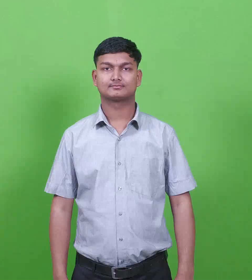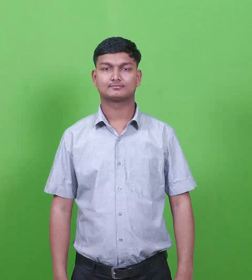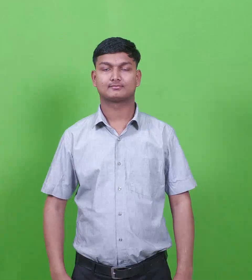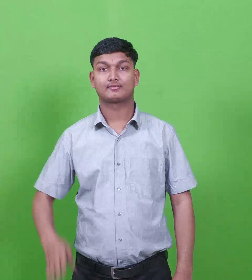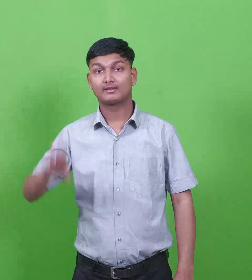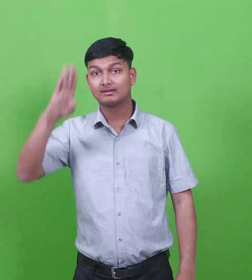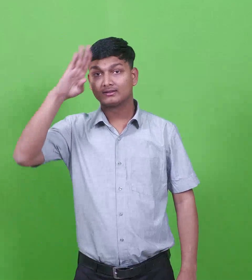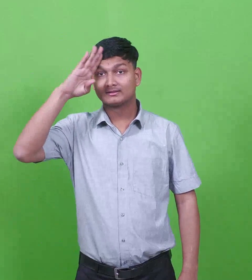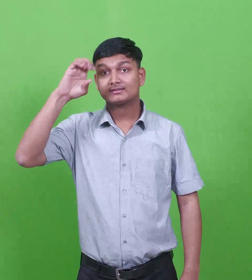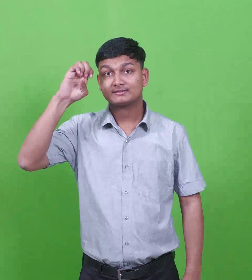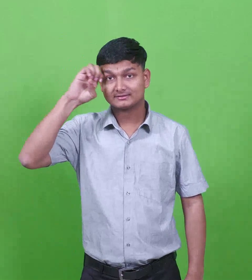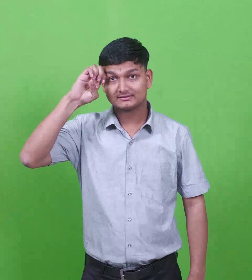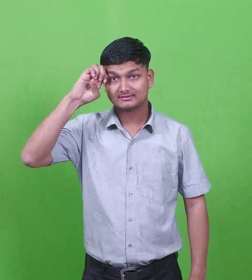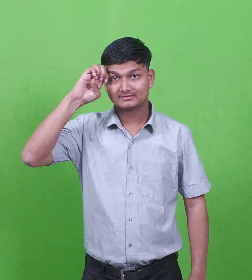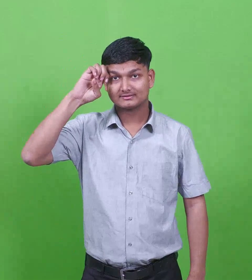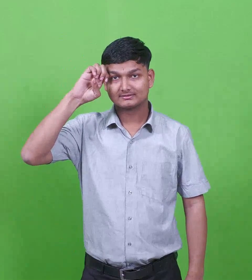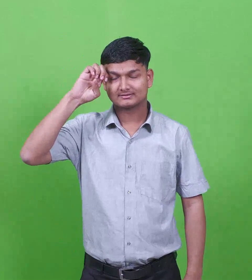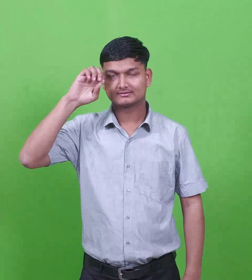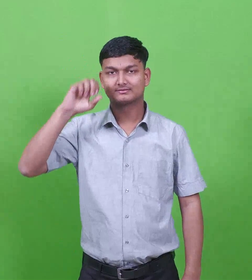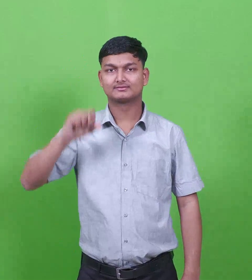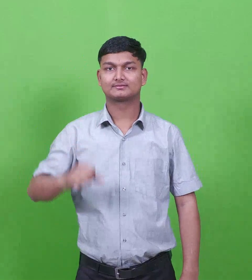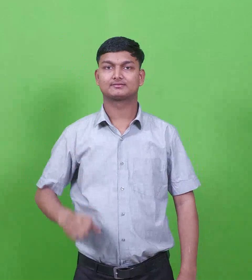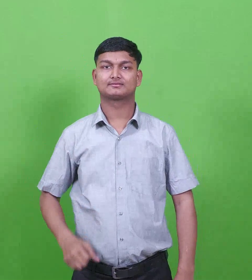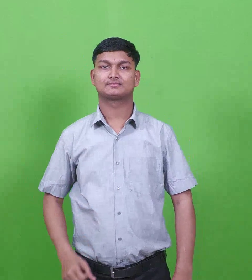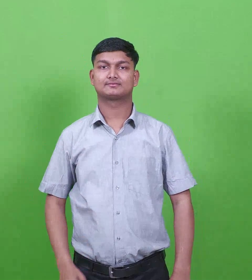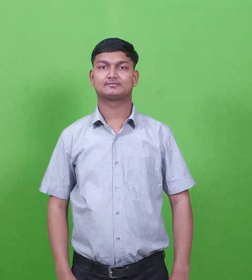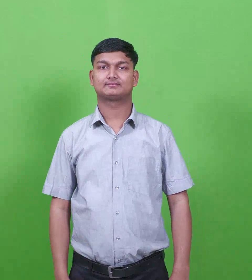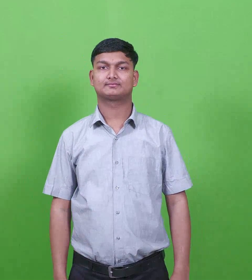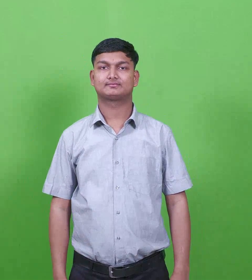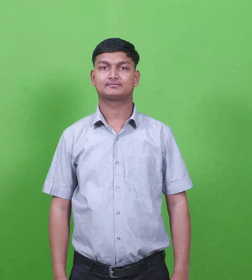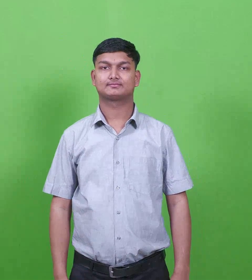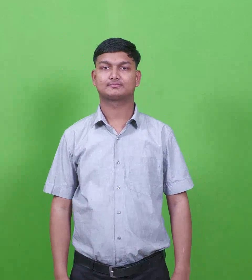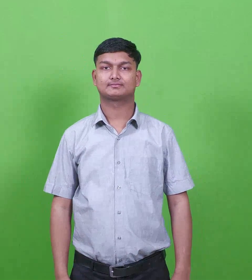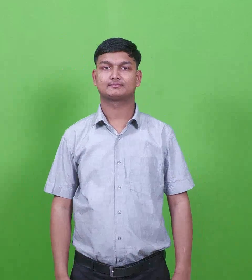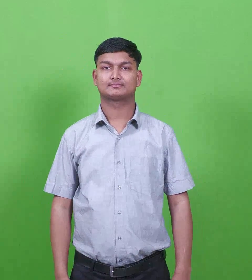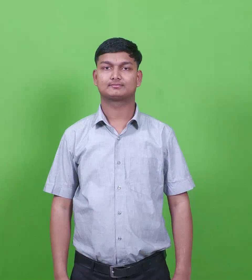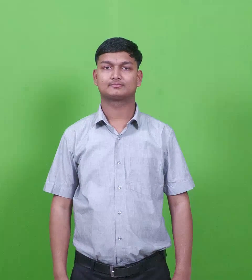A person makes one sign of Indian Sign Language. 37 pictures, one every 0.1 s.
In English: alphaeus(james)
